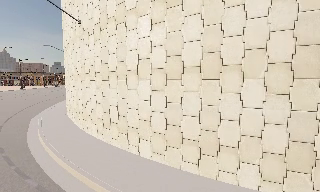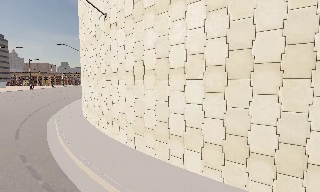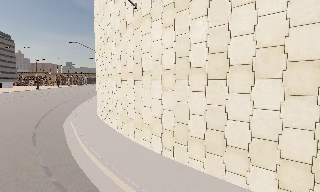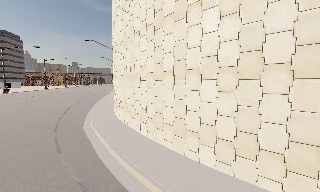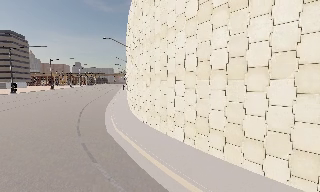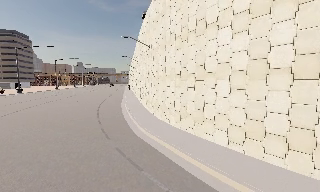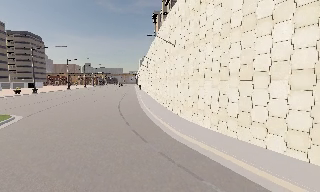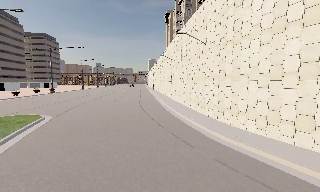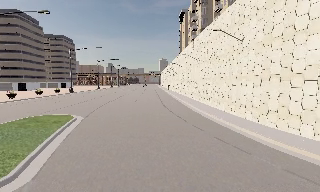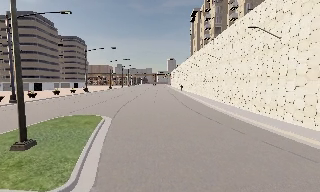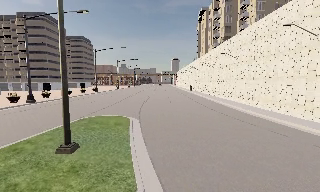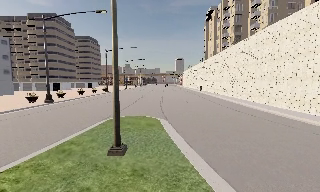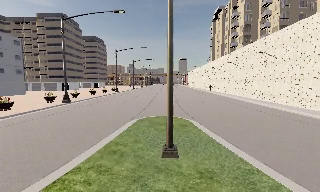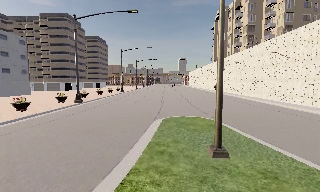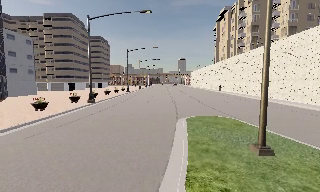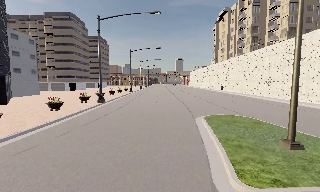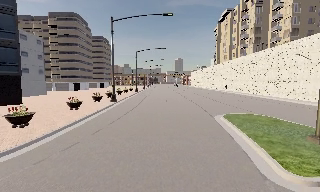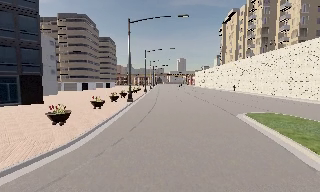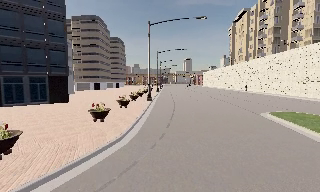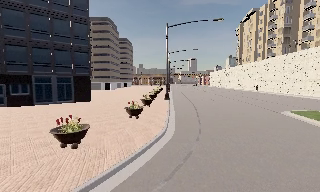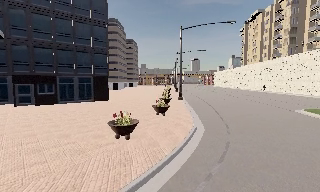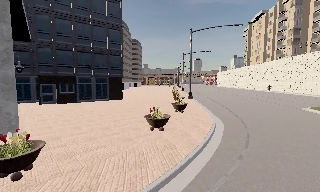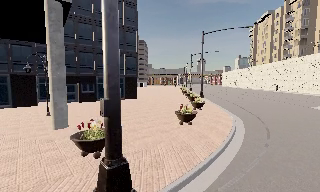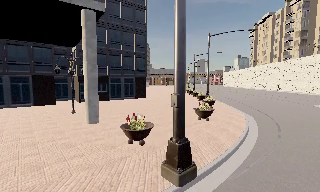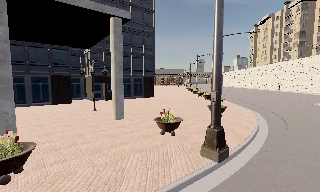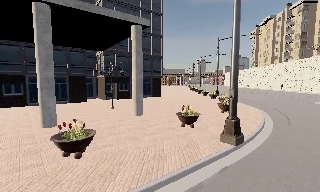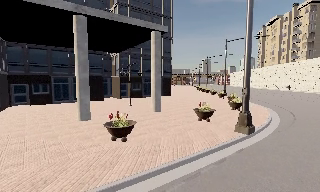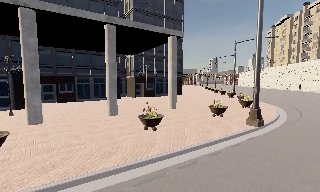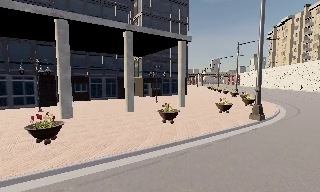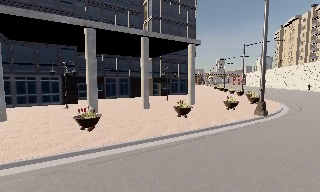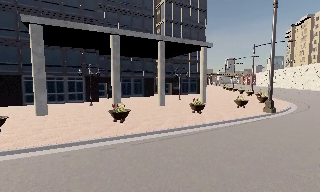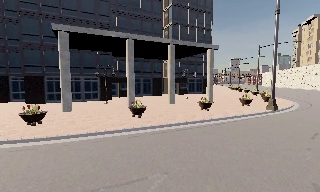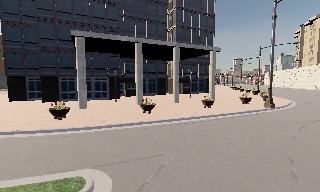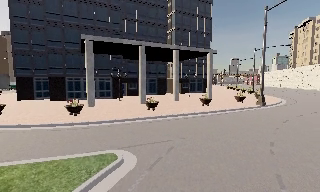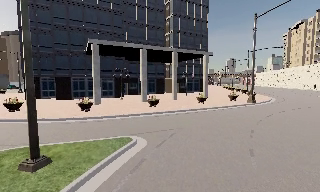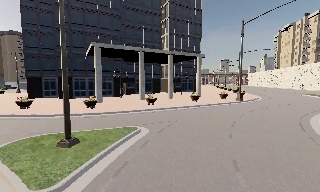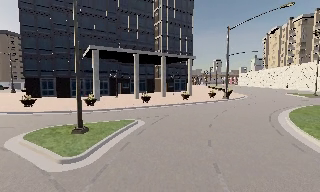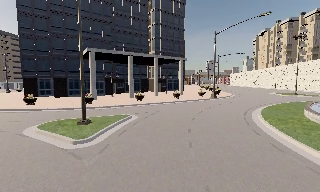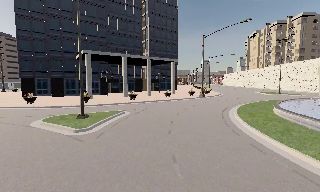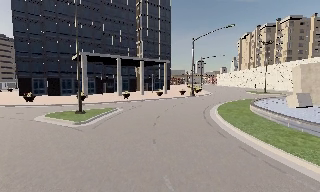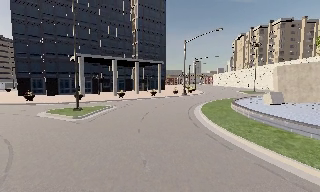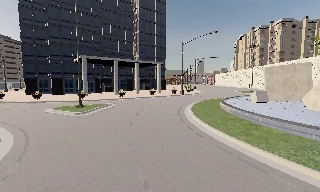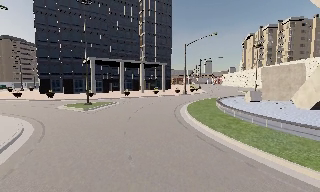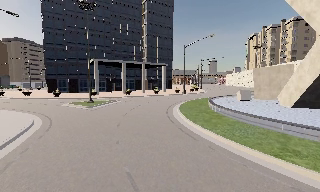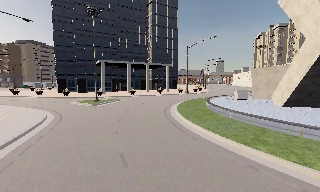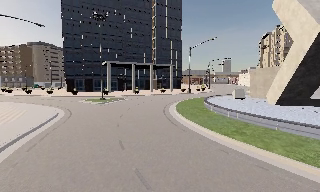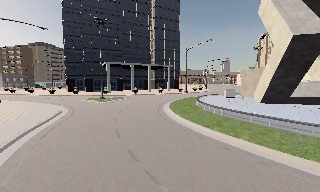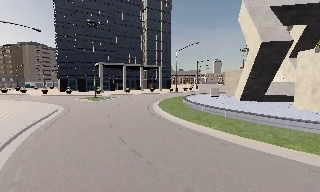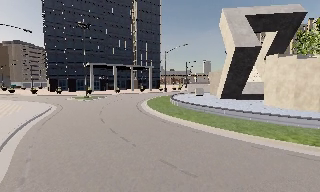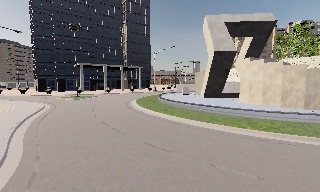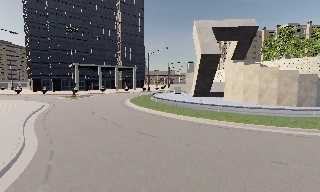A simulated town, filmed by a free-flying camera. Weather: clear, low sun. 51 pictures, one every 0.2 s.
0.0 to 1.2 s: The camera travels to its left and forward, about 10 m, so close, fixed things drift to the right.
1.2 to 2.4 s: The camera pans to its left, which is counterclockwise from overhead, by about 10 degrees. It travels to its left, about 10 m, so close, fixed things drift to the right.
2.4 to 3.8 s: The camera travels to its left, about 12 m, so close, fixed things drift to the right.
3.8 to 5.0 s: The camera travels to its left and backward, about 11 m, so close, fixed things drift to the right.
5.0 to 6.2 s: The camera swings to its left by about 10 degrees, and the scene slides to the right. It travels backward and to its left, about 10 m, so what stands in front gets smaller.
6.2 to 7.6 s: The camera travels backward, about 12 m, so what stands in front gets smaller.
7.6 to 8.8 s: The camera travels backward and to its right, about 10 m, so what stands in front gets smaller.
8.8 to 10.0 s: The camera travels backward, about 9 m, so what stands in front gets smaller.
The film runs forward here.
